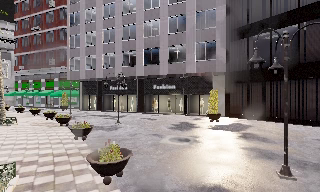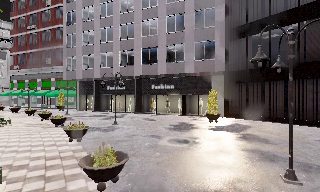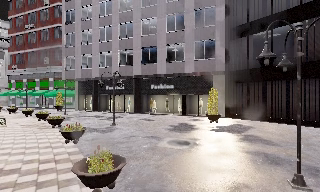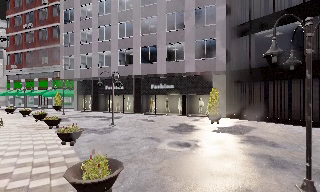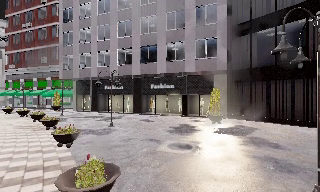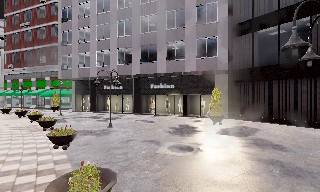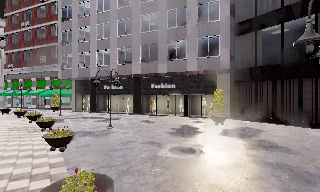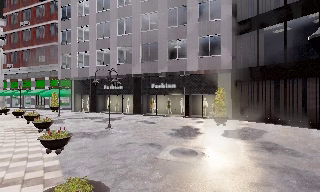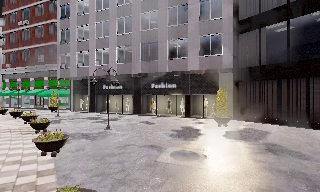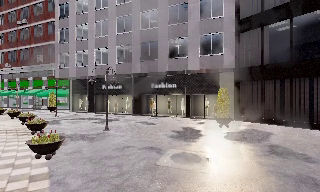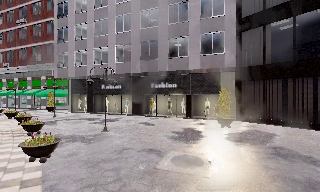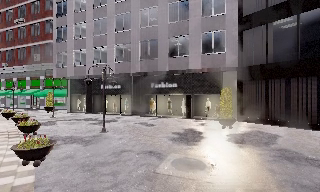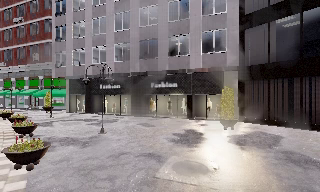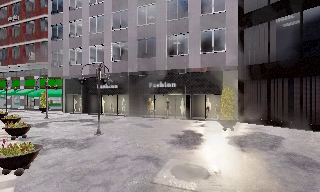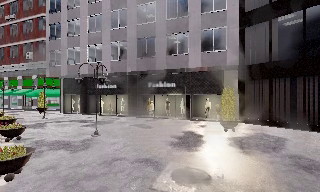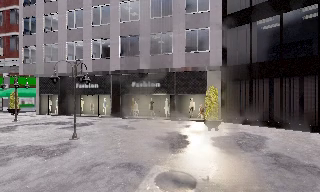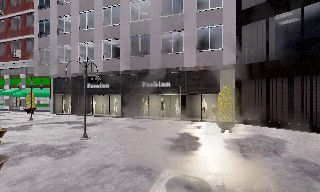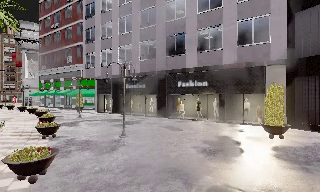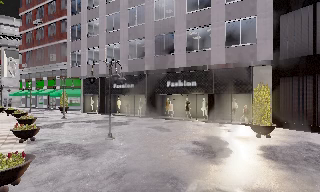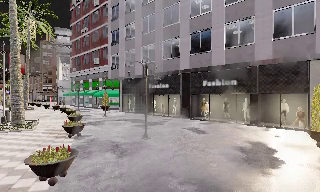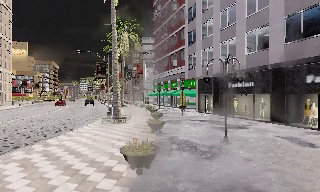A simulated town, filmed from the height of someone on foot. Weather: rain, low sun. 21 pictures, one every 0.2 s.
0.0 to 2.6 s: The camera travels forward, about 4 m, so what stands in front looms larger.
2.6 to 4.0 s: The scene slides to the right, as the camera pans about 45 degrees to its left. It travels forward, about 2 m.
The film runs forward here.
